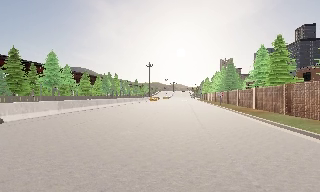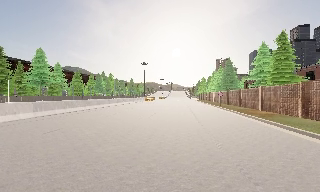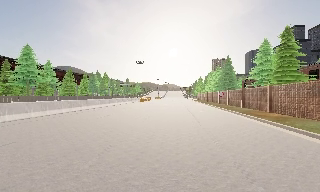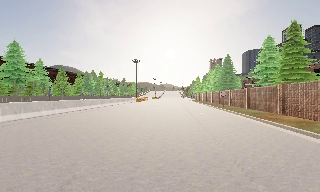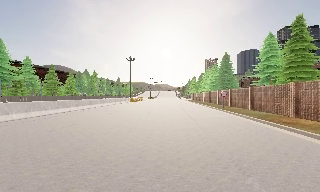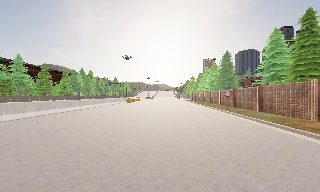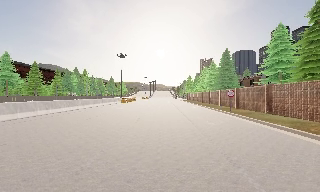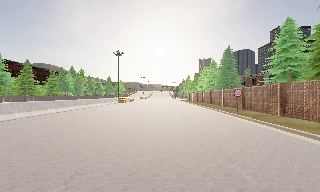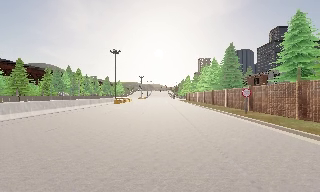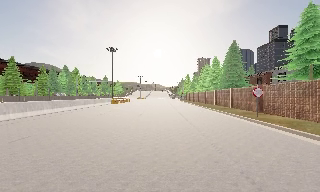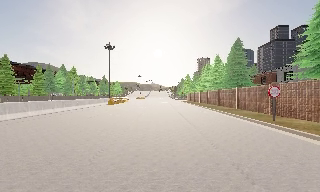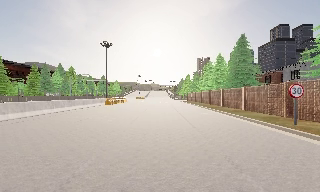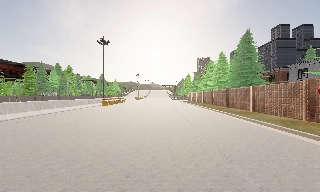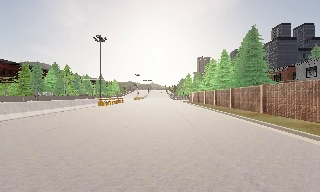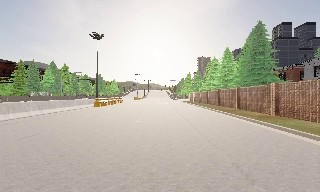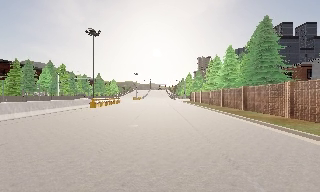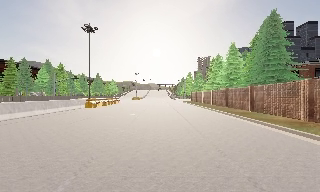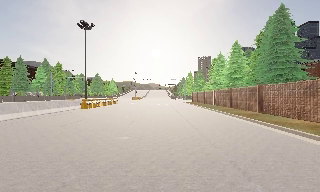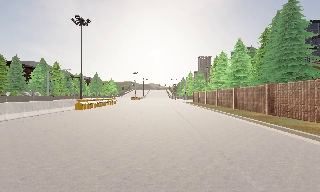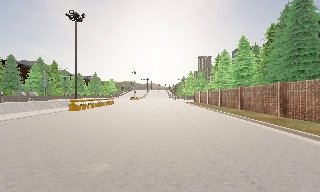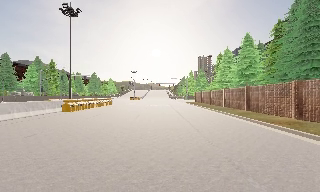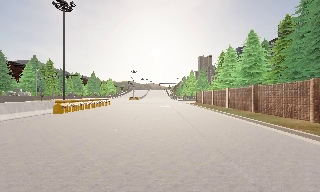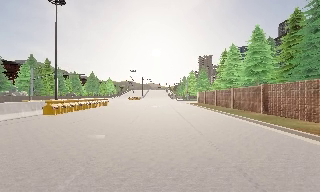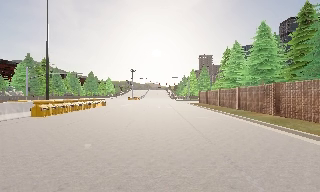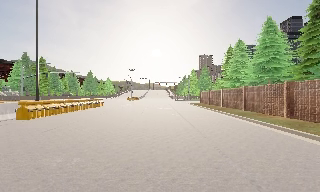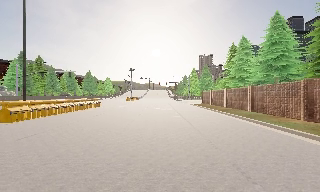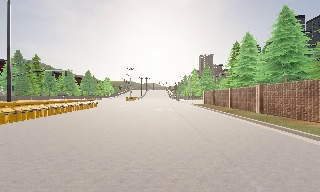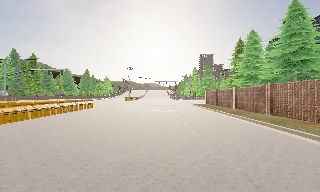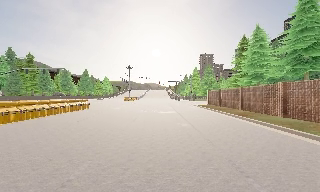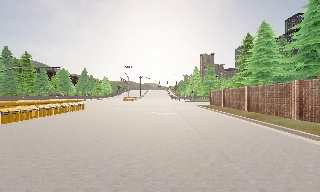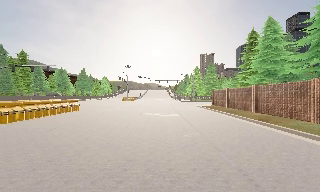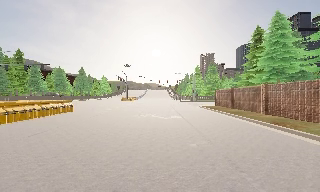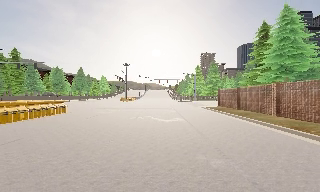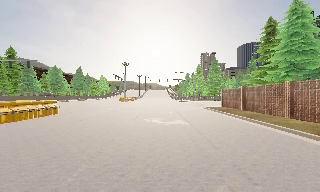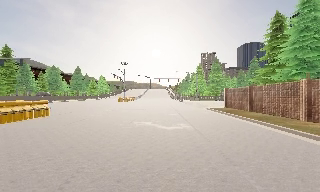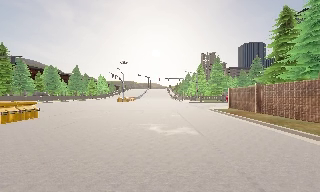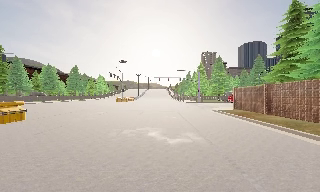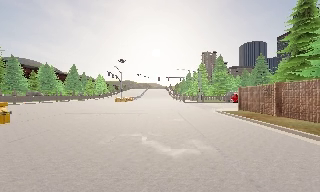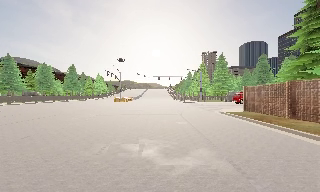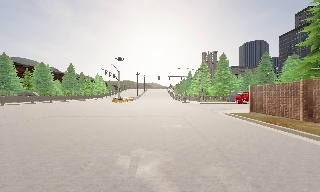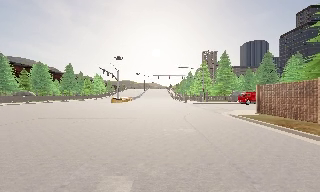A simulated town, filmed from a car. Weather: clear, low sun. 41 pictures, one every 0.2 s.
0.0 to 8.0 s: The camera travels forward, about 55 m, so what stands in front looms larger.
The film runs forward here.
